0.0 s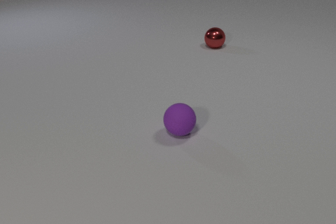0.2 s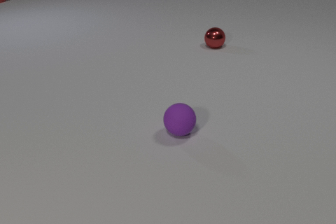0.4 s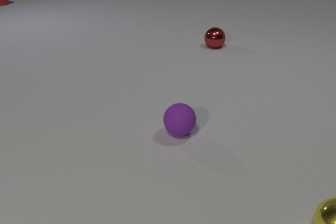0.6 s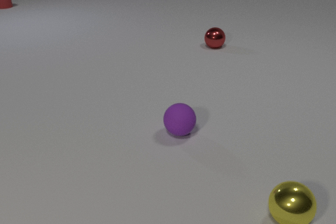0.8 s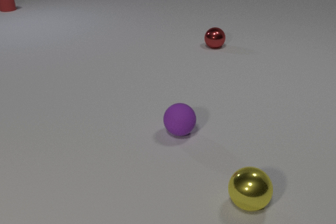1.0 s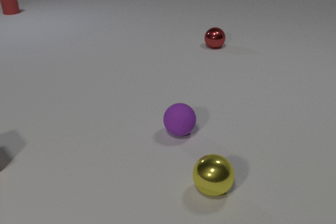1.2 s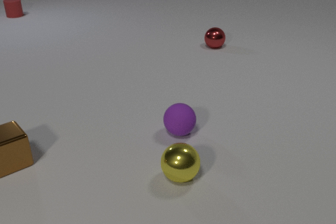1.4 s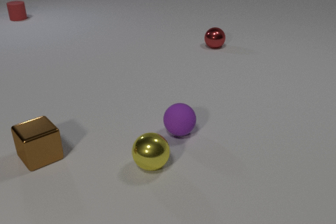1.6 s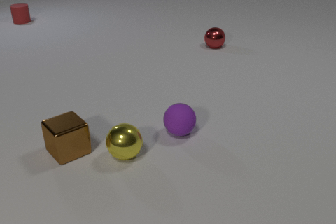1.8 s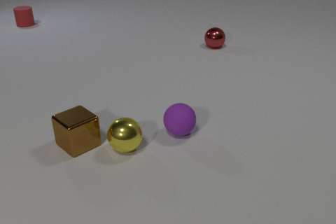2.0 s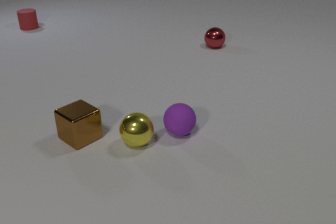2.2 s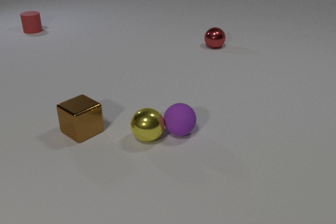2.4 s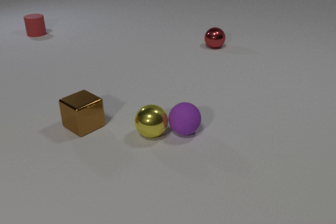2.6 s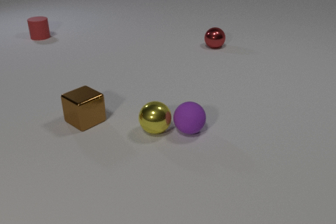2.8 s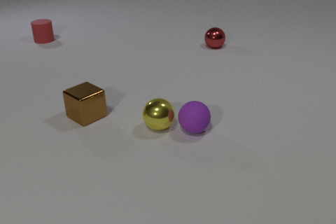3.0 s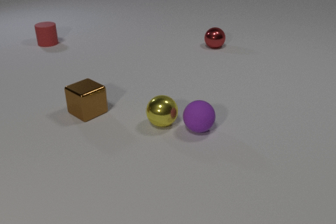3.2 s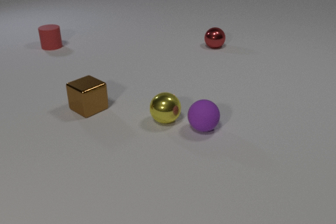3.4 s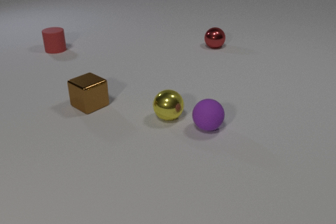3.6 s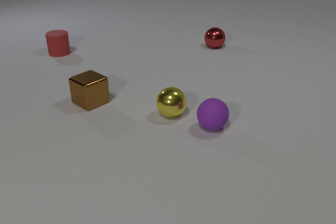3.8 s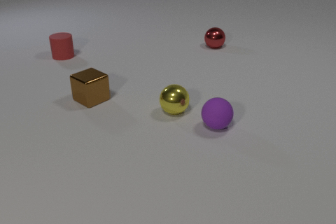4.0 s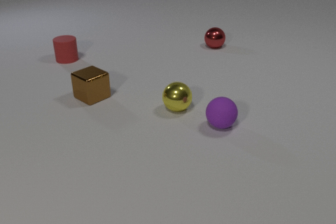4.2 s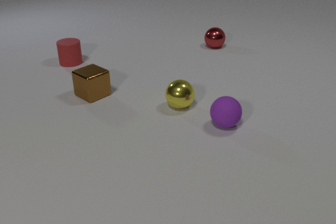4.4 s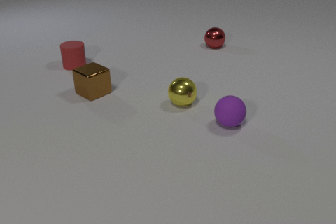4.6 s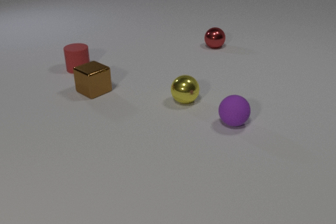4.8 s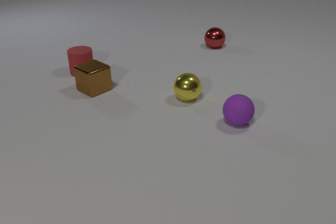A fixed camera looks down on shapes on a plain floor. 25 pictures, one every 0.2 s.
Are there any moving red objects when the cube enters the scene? yes.
How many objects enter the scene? 3.
What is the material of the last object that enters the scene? metal.
0.0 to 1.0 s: The yellow metal sphere comes in at the right edge, rolls to the left. The red rubber cylinder slides toward the camera.
1.0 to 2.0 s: The yellow metal sphere rolls to the left and away from the camera. The brown metal cube slides to the right. The red rubber cylinder slides toward the camera. The yellow metal sphere and the brown metal cube collide.
2.0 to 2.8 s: The yellow metal sphere rolls away from the camera and to the right. The brown metal cube slides away from the camera. The purple rubber sphere rolls to the right. The red rubber cylinder slides toward the camera. The yellow metal sphere and the purple rubber sphere collide.
2.8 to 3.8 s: The yellow metal sphere rolls away from the camera and to the right. The brown metal cube slides away from the camera. The purple rubber sphere rolls to the right and away from the camera. The red rubber cylinder slides toward the camera.
3.8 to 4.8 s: The yellow metal sphere rolls away from the camera and to the right. The brown metal cube slides away from the camera. The purple rubber sphere rolls to the right and away from the camera. The red rubber cylinder slides toward the camera.
